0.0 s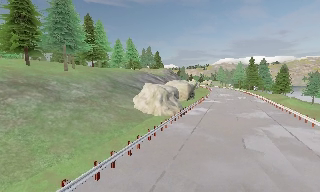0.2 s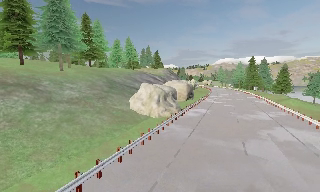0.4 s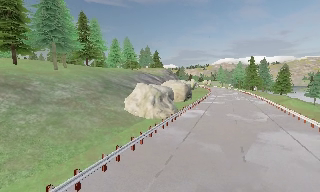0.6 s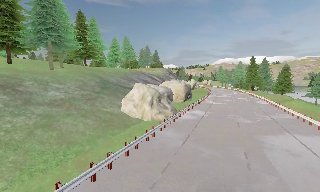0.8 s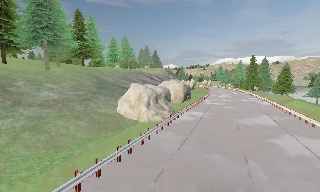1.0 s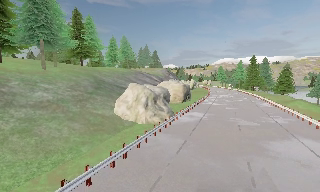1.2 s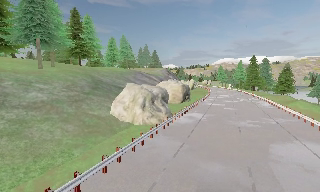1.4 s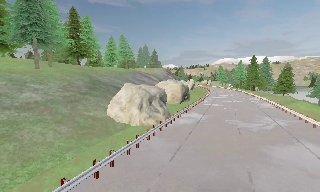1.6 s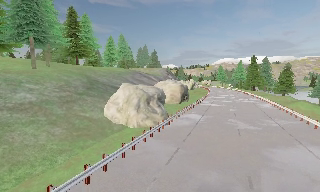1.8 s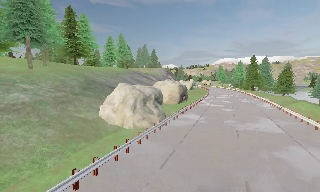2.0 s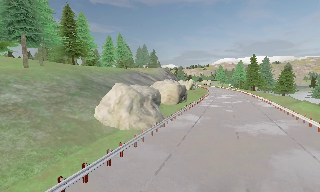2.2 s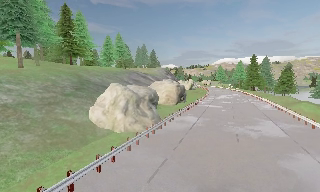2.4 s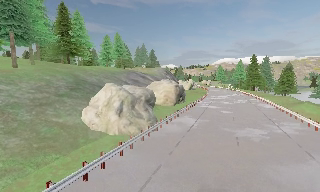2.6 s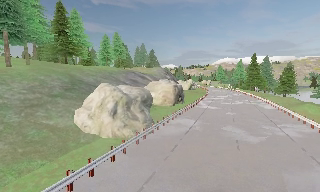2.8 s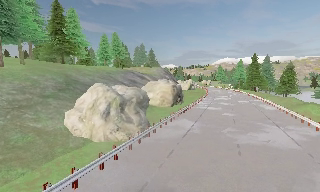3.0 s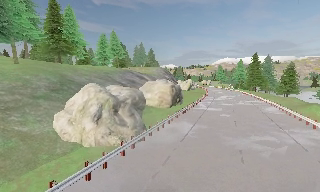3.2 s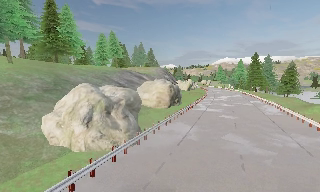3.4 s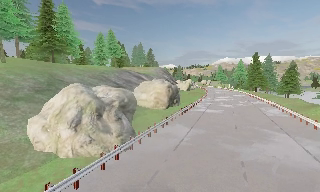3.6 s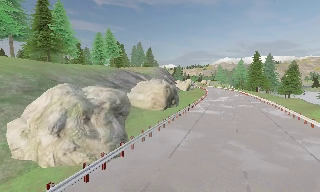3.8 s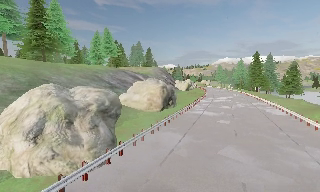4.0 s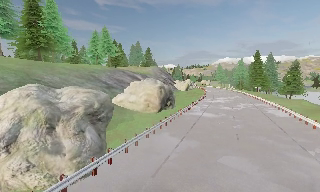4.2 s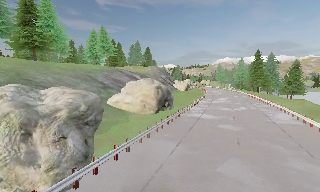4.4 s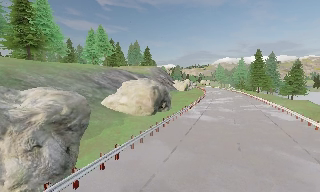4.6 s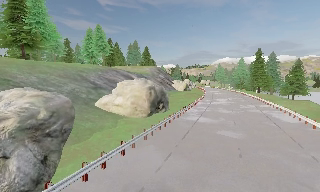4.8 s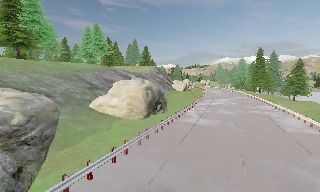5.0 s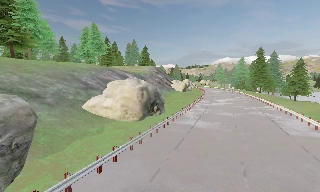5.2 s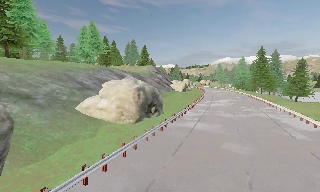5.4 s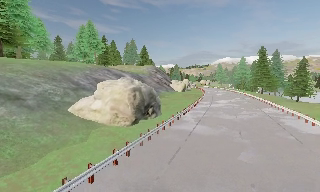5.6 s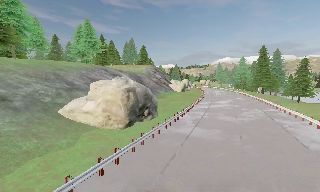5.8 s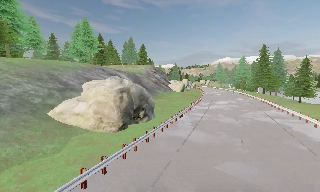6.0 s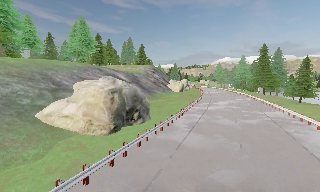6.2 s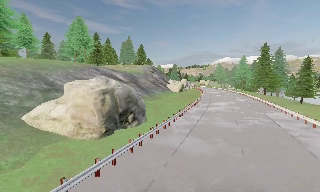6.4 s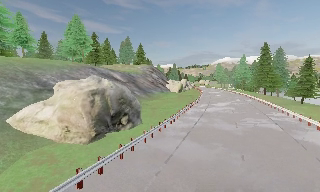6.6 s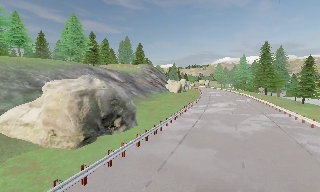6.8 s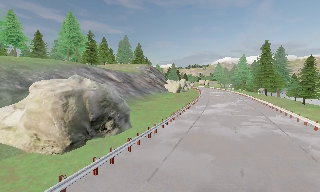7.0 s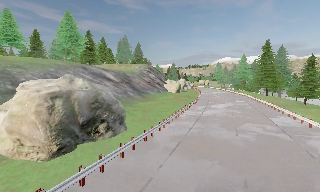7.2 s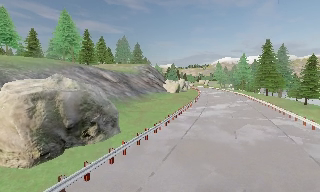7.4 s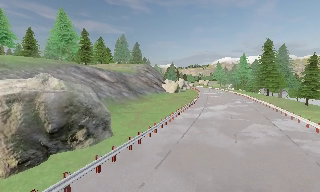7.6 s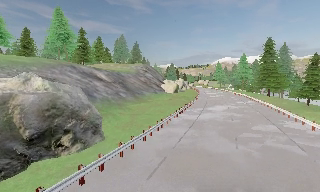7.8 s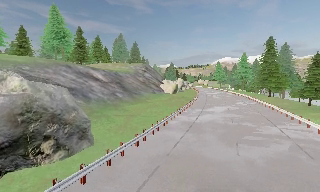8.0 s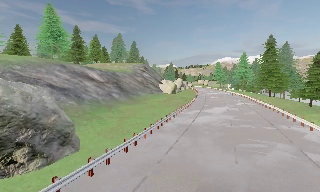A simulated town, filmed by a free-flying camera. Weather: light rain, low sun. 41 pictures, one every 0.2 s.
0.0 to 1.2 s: The camera travels forward and to its right, about 4 m, so what stands in front looms larger. It loses speed.
1.2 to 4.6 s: The camera travels forward and to its right, about 12 m, so what stands in front looms larger. It gains speed.
4.6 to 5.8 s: The camera travels forward, about 5 m, so what stands in front looms larger.
5.8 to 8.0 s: The camera travels forward and to its right, about 9 m, so what stands in front looms larger.
The film runs forward here.
